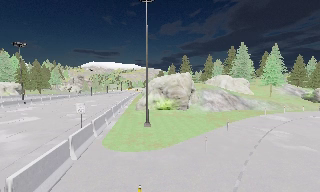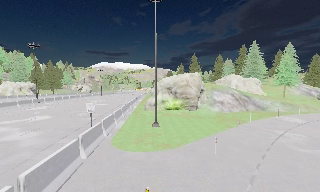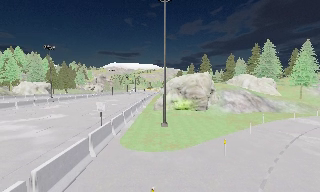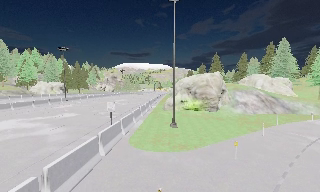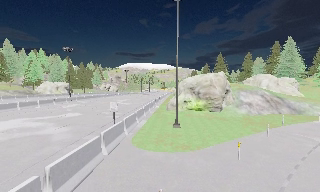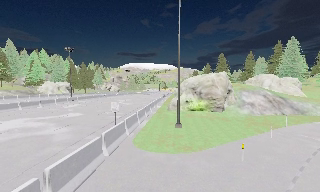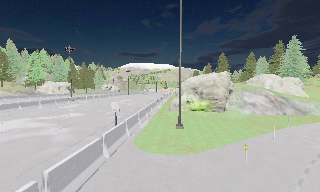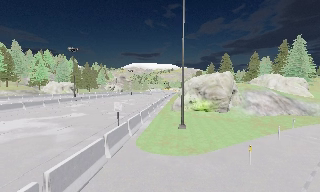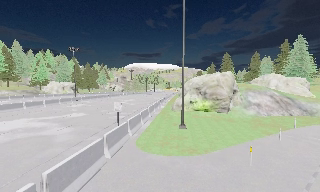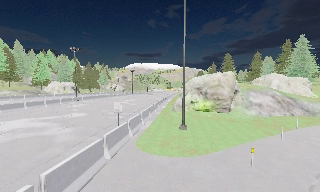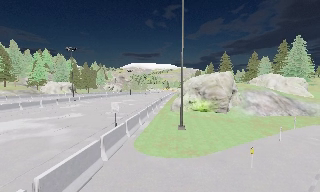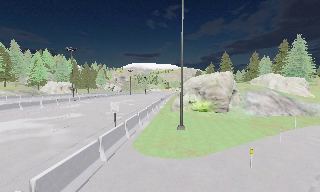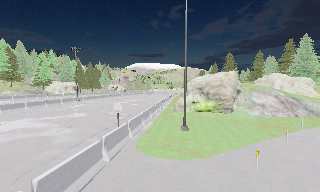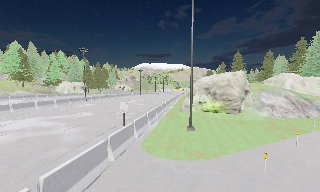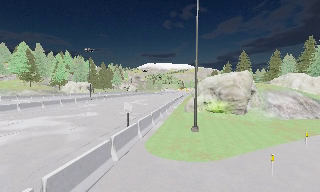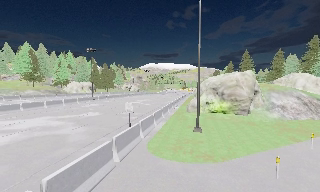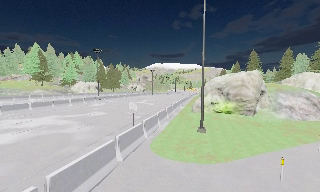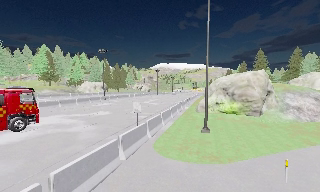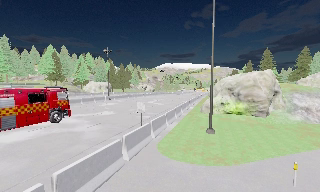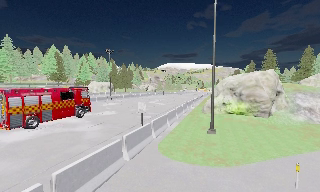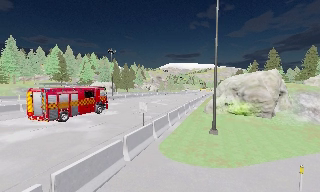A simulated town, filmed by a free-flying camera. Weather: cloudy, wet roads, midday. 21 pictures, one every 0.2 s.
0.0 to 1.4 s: The scene slides to the right, as the camera pans about 15 degrees to its left. It travels forward, about 0.5 m, so what stands in front looms larger.
1.4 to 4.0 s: The camera pans to its left, which is counterclockwise from overhead, by about 15 degrees. It travels forward and to its right, about 1 m, so what stands in front looms larger.
The film runs forward here.
